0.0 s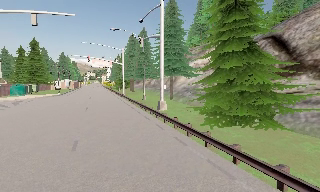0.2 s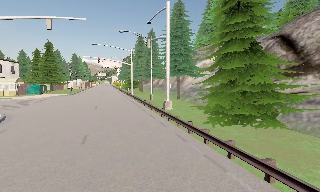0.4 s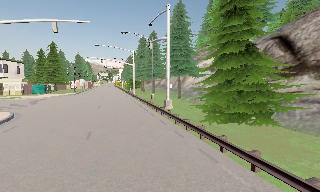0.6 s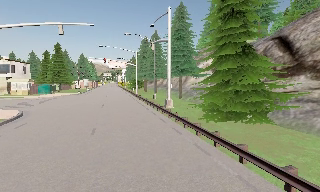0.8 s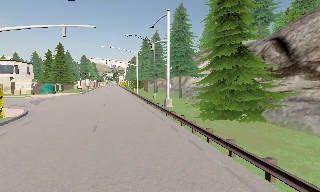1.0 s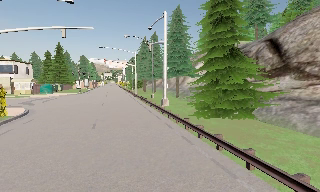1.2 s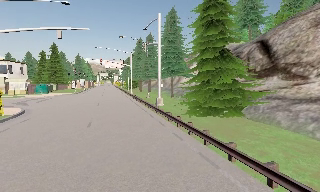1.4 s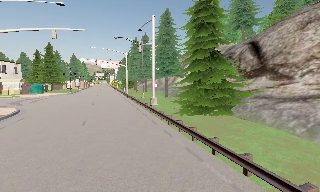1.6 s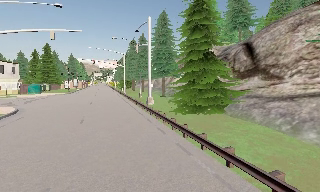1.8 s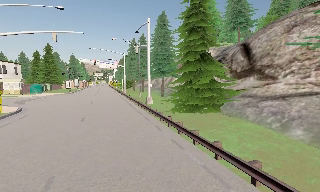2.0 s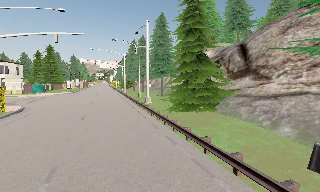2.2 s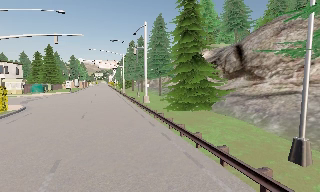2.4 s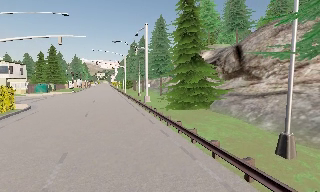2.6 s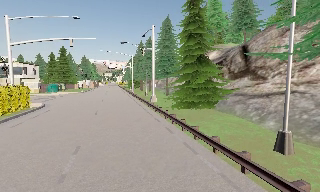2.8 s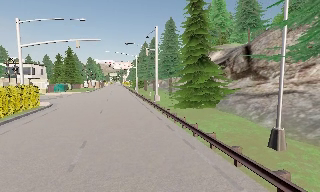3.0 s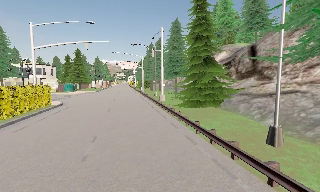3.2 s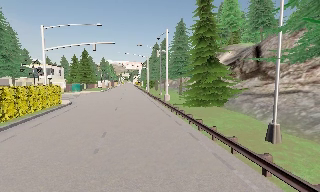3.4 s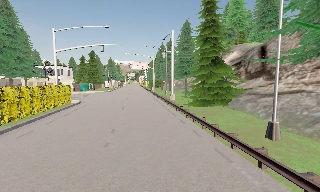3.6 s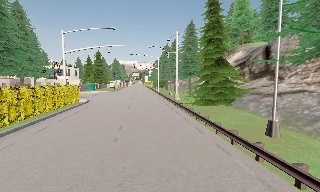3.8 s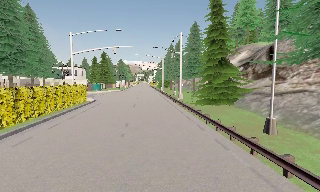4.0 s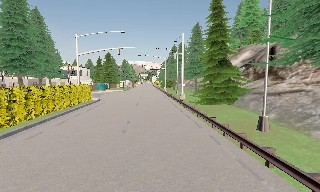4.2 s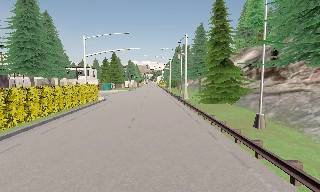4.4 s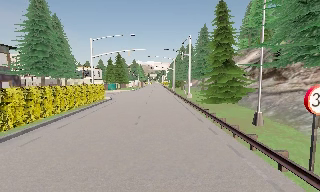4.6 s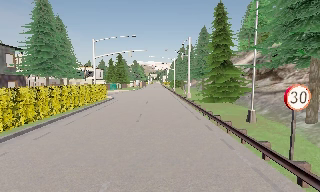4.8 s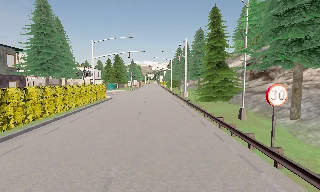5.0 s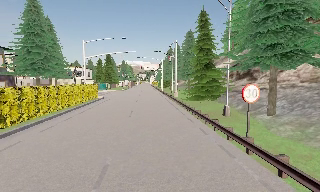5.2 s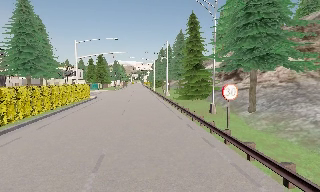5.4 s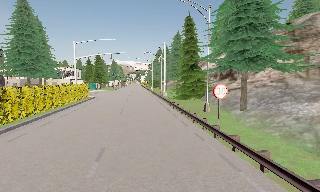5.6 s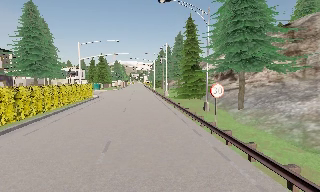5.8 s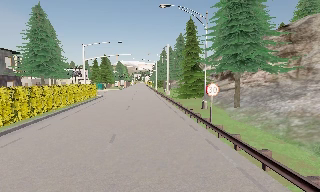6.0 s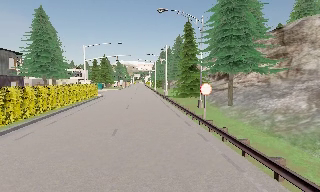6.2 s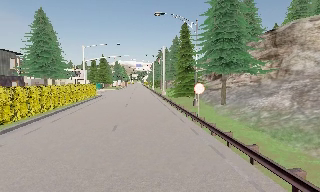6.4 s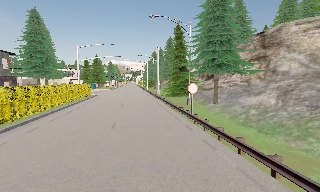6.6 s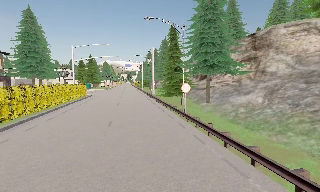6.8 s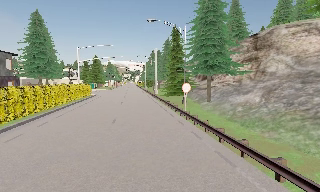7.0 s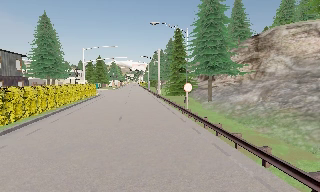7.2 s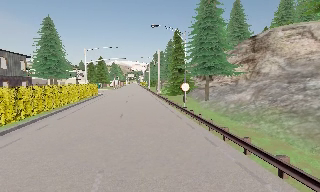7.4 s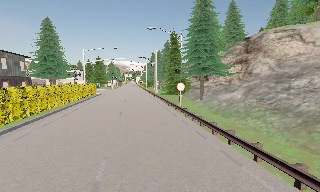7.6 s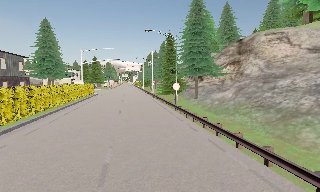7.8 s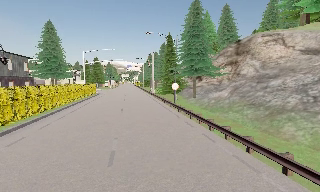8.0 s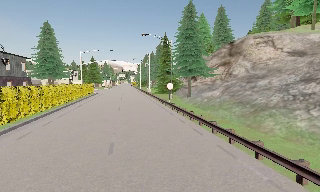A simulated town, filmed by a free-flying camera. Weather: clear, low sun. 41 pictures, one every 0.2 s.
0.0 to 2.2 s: The camera travels backward and to its right, about 5 m, so what stands in front gets smaller.
2.2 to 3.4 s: The camera swings to its left by about 10 degrees, and the scene slides to the right. It travels backward, about 2.5 m, so what stands in front gets smaller.
3.4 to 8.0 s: The camera travels backward, about 14 m, so what stands in front gets smaller.
The film runs backward here.
